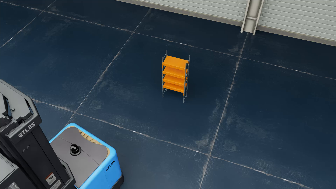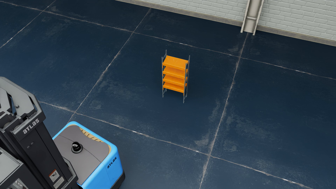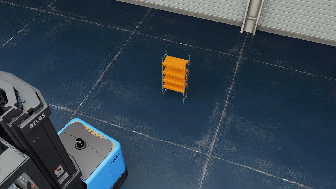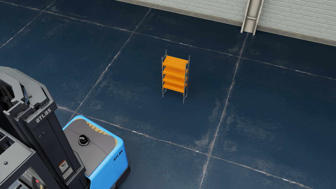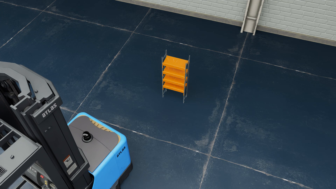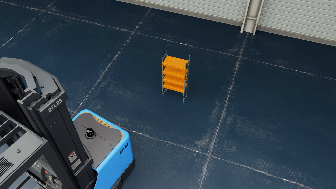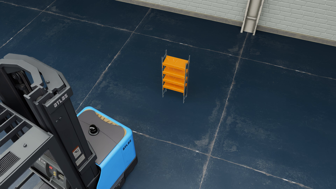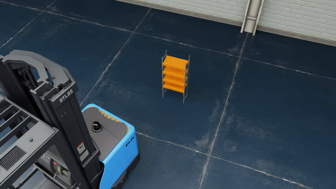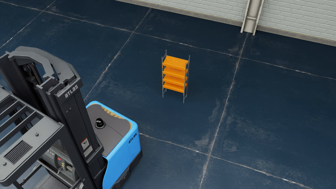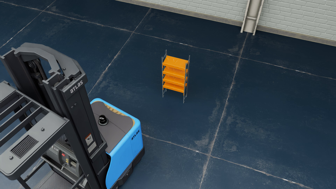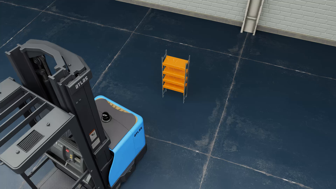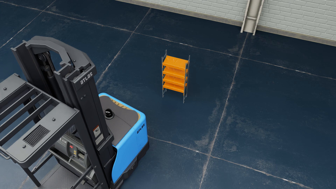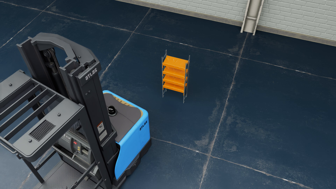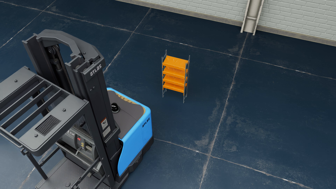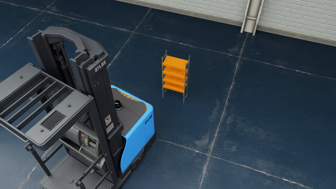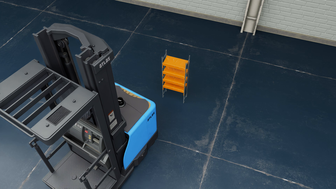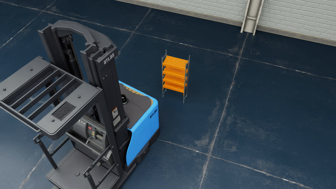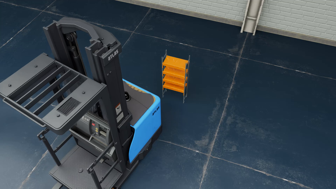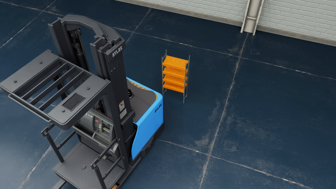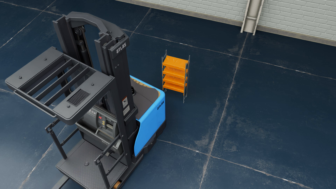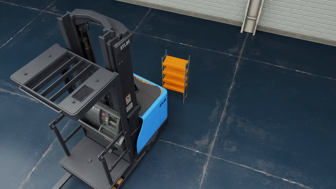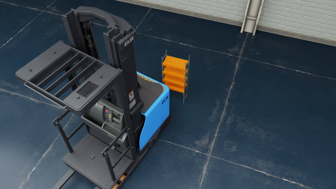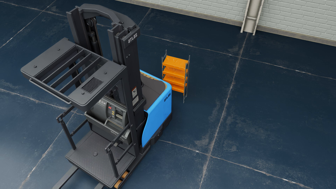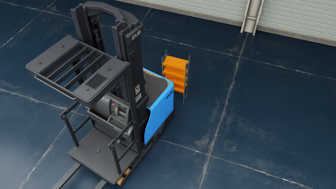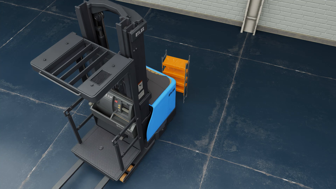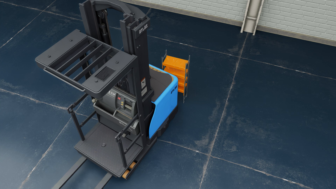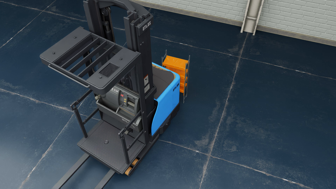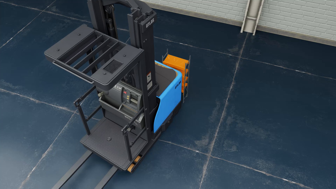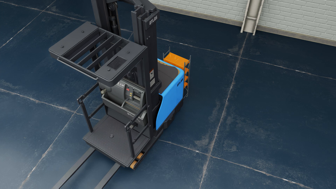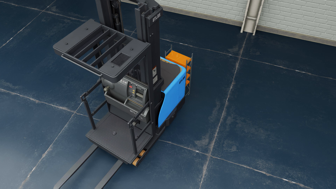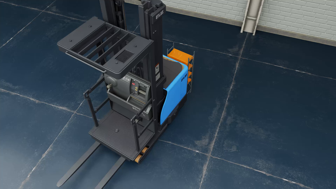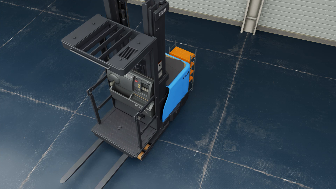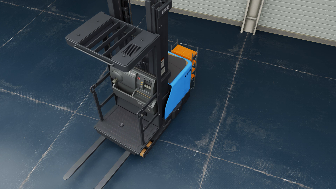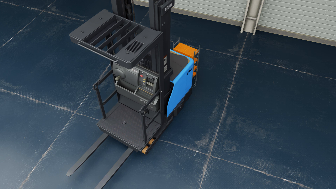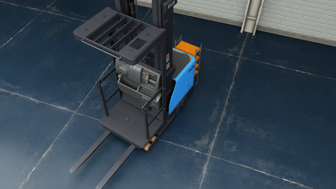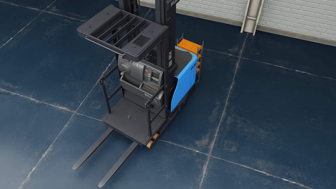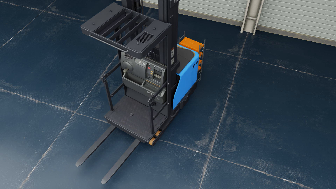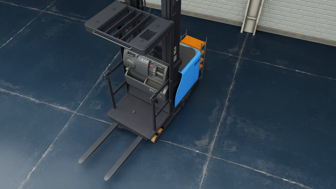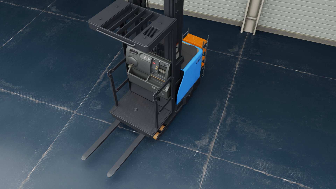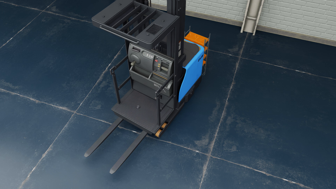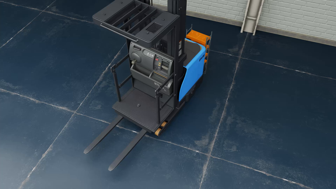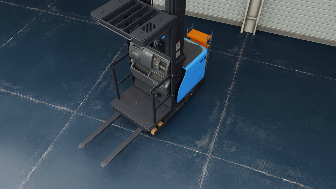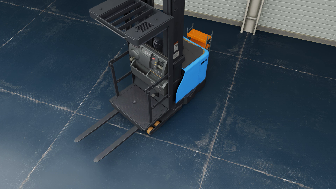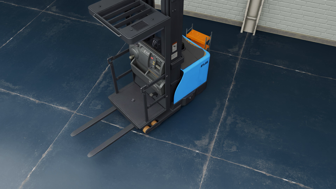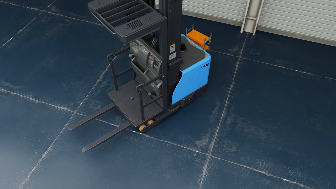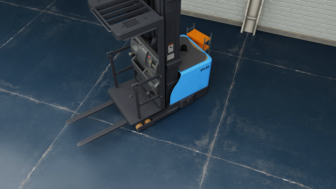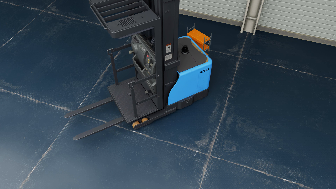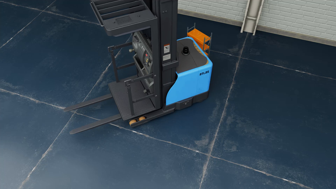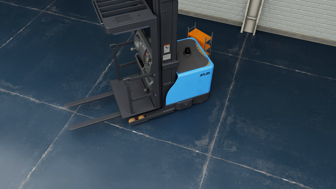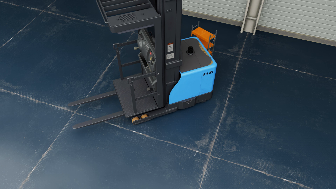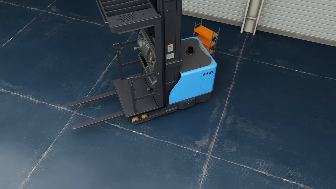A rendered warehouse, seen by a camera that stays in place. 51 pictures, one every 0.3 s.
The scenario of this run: A forklift runs into an object in its way.
